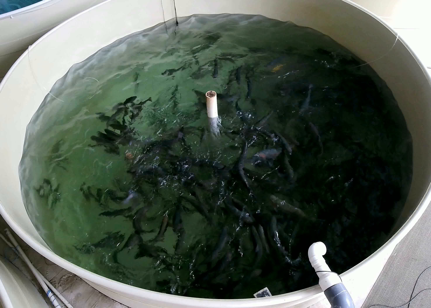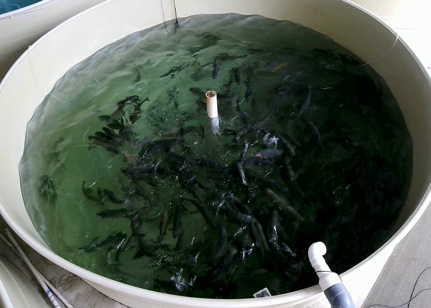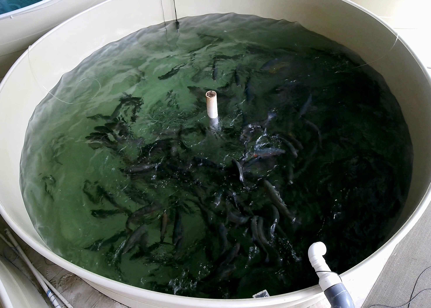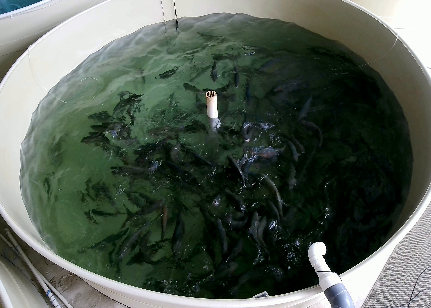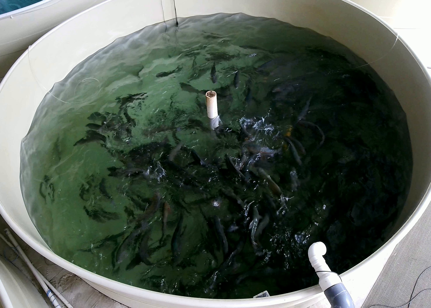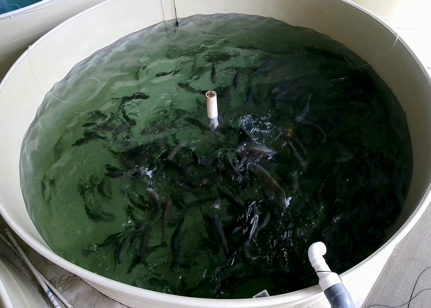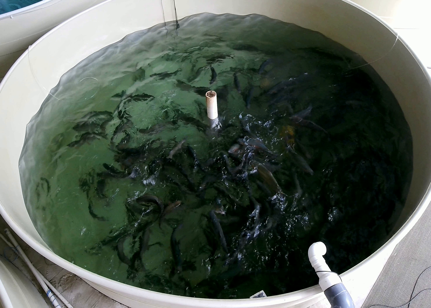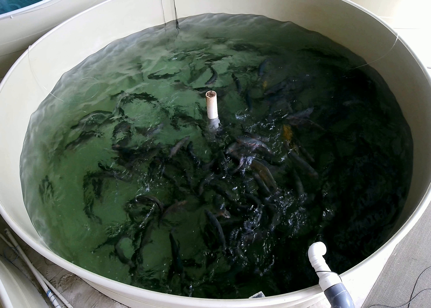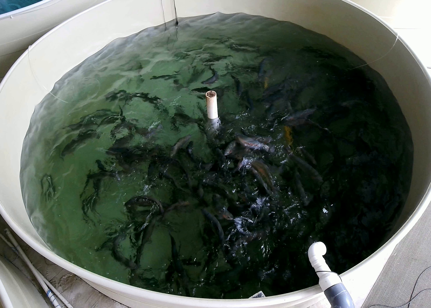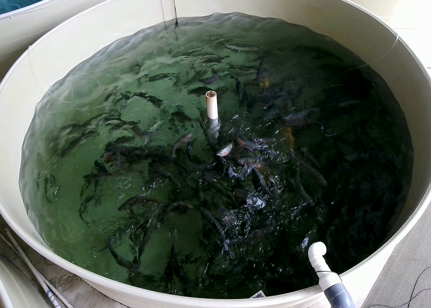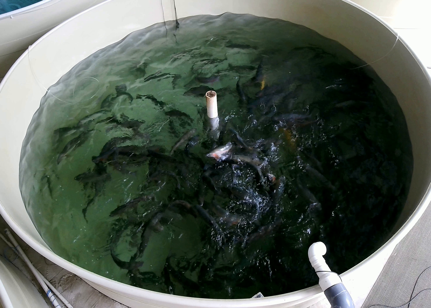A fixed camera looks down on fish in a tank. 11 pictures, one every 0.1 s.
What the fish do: Weak feeding.
